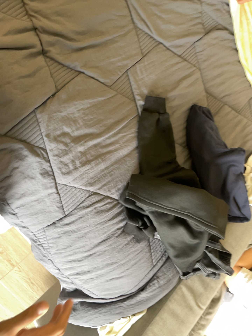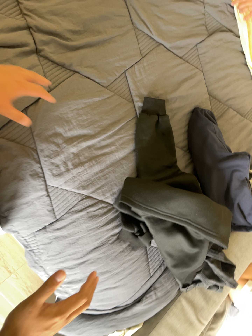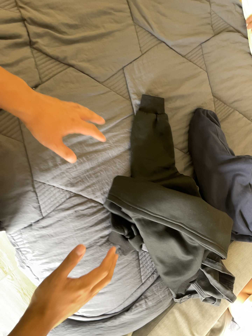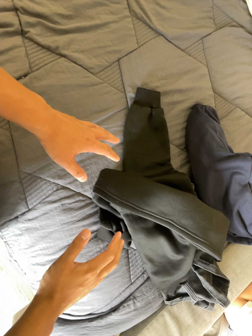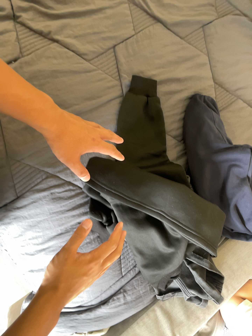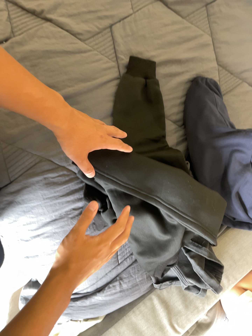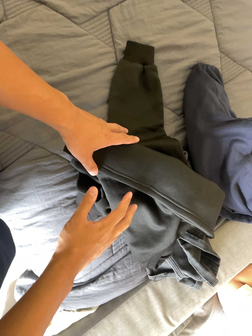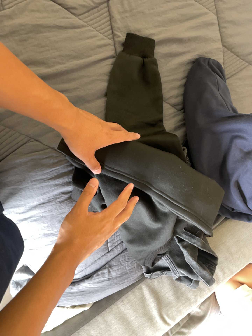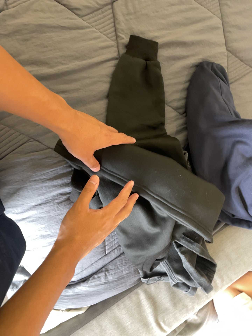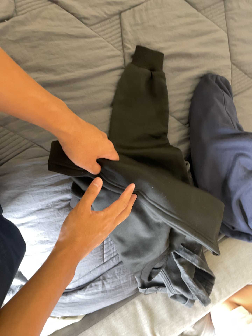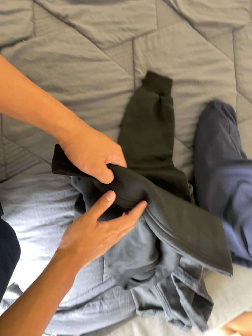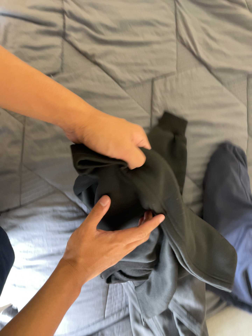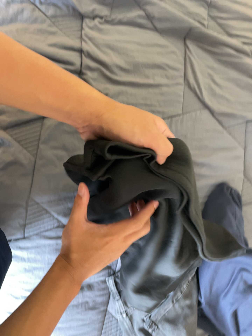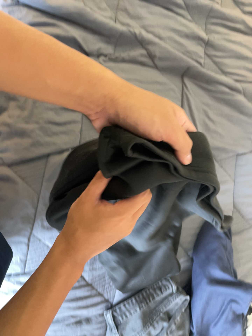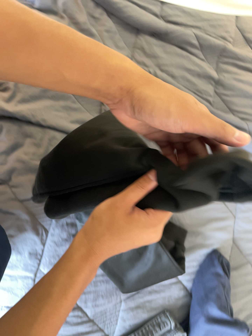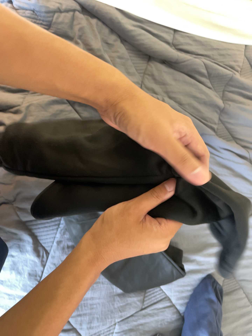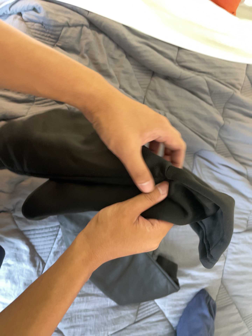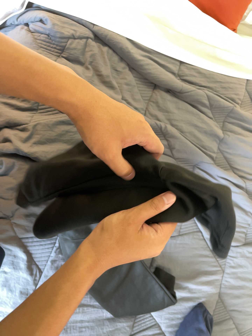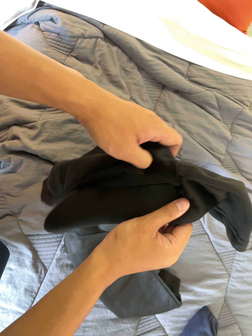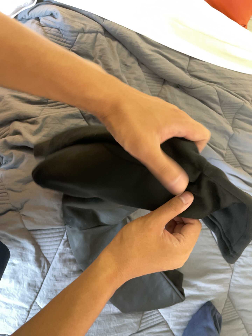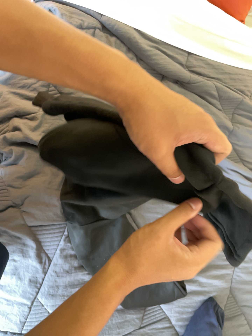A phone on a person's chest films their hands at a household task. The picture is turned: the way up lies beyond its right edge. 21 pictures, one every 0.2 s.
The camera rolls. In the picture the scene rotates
clockwise.
0.0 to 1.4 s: The camera pans to its left by about 15 degrees. It travels to its right, forward and toward the bottom of its view, about 34 cm.
1.4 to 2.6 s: The camera travels toward the top of its view and to its left, about 28 cm, so close, fixed things drift downward. Its aim tips toward the top of its view by about 10 degrees, and the scene shifts downward. It rolls about its line of sight by about 20 degrees, and the scene rotates clockwise.
2.6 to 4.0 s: The camera travels toward the top of its view and to its left, about 18 cm, so close, fixed things drift downward. It rolls about its line of sight by about 10 degrees, and the scene rotates clockwise.
The film runs forward here.
